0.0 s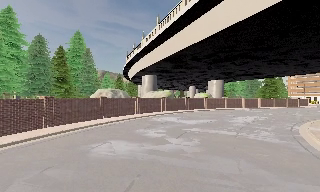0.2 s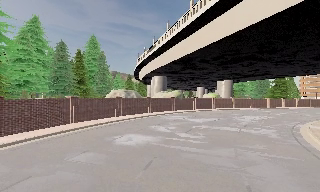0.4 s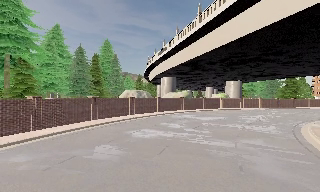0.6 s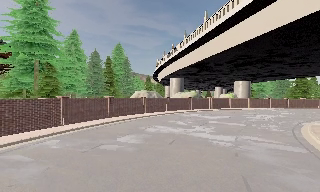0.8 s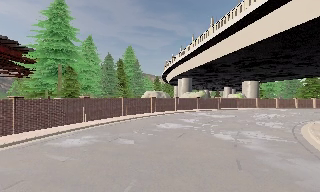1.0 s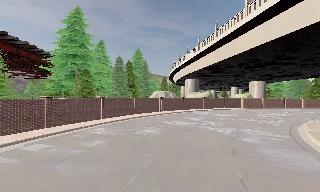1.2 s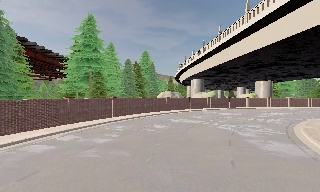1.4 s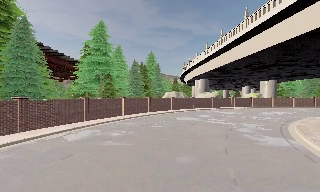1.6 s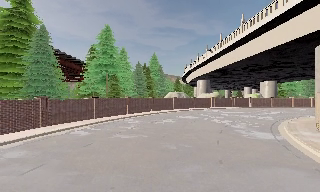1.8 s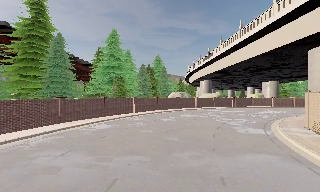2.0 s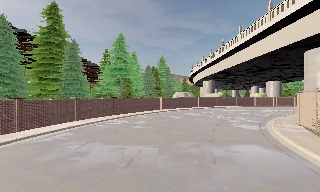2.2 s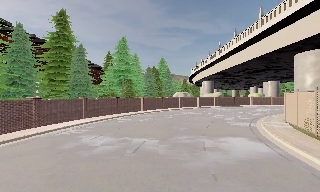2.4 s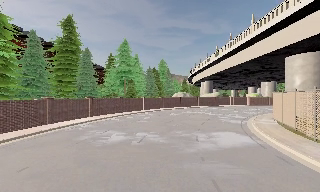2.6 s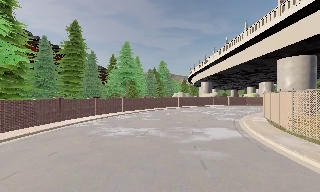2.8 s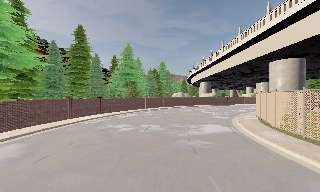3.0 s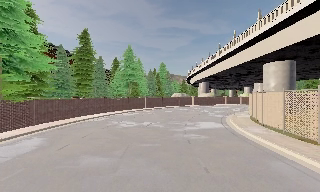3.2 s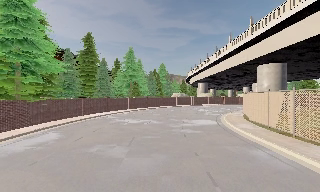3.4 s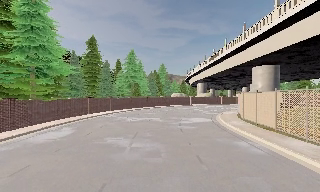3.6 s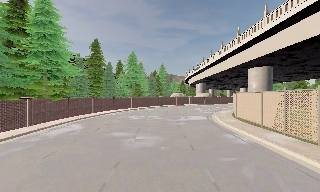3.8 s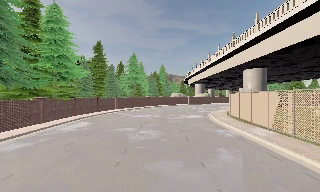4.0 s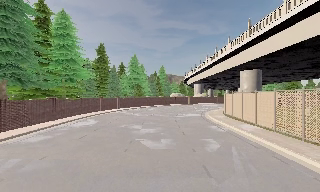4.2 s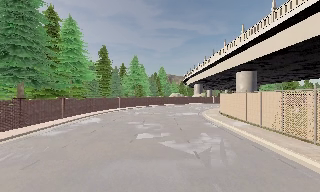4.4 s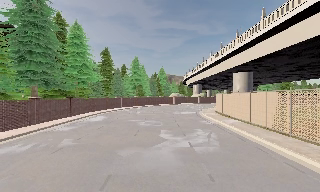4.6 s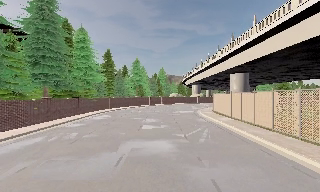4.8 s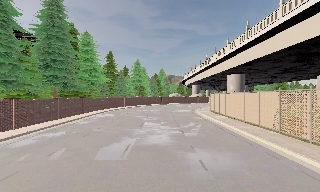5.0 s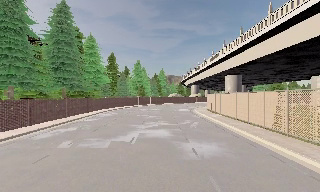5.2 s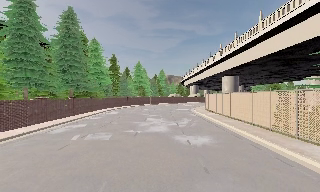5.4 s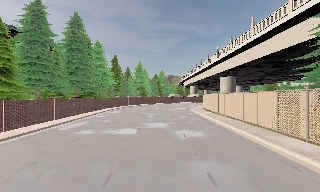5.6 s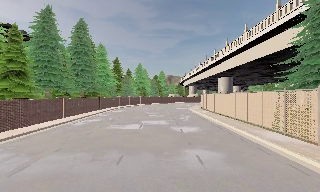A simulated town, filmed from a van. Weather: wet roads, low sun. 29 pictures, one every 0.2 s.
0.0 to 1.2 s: The camera swings to its left by about 15 degrees, and the scene slides to the right. It travels backward, about 10 m, so what stands in front gets smaller.
1.2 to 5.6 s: The camera travels backward, about 35 m, so what stands in front gets smaller.
The film runs backward here.
